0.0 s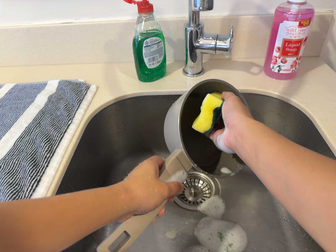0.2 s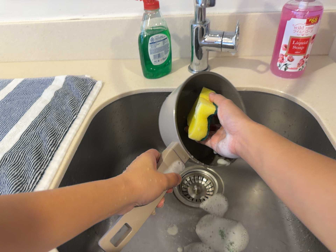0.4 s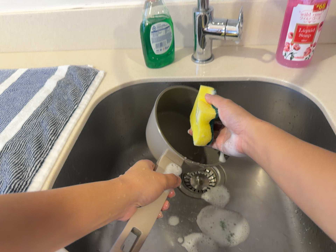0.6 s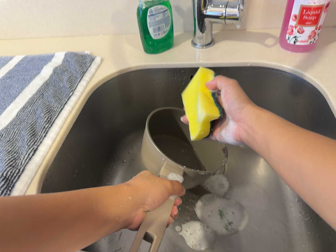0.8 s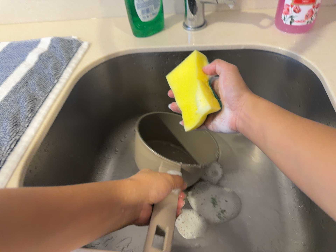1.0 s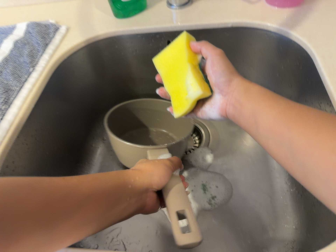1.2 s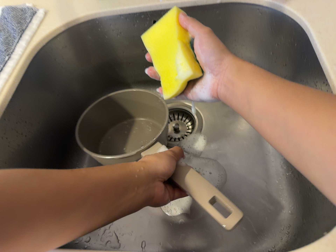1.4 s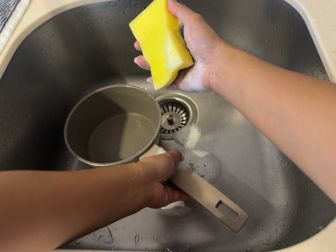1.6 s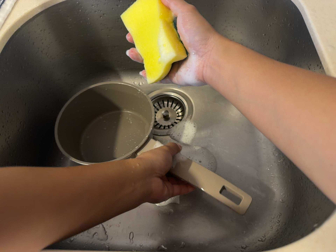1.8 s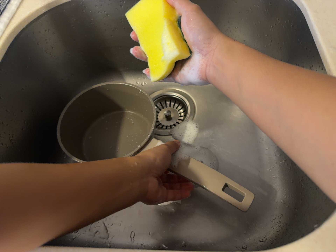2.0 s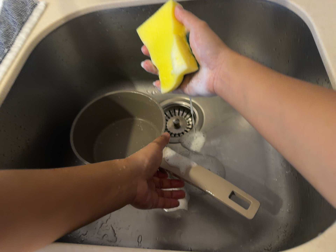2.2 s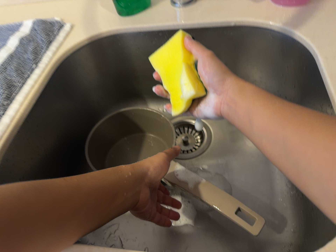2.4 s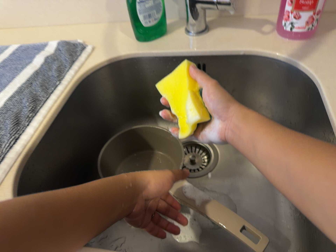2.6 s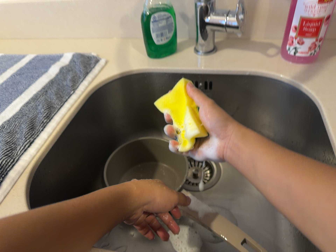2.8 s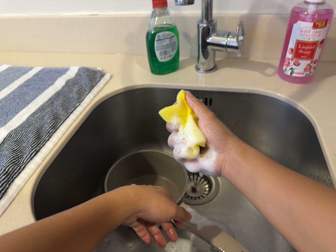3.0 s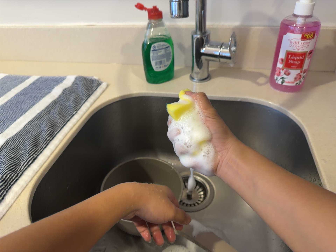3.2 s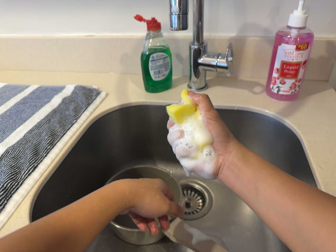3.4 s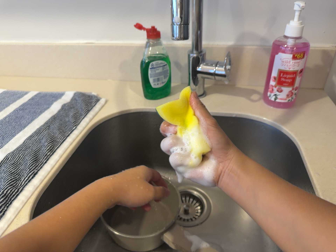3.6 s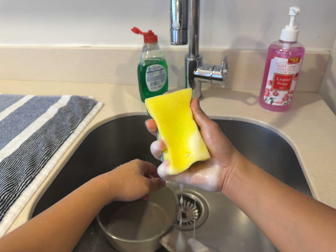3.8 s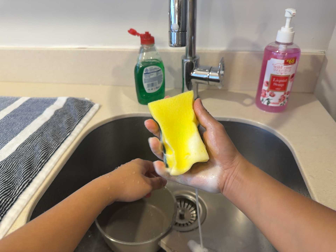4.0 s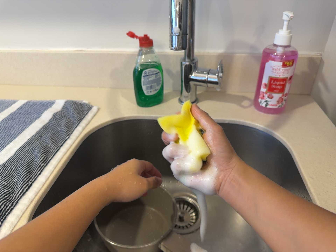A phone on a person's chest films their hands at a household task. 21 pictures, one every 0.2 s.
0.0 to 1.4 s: The camera travels to its right and forward, about 14 cm. Its aim tips toward the bottom of its view by about 20 degrees, and the scene shifts upward.
1.4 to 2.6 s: The camera travels backward, about 8 cm, so what stands in front gets smaller. Its aim tips toward the top of its view by about 15 degrees, and the scene shifts downward. It rolls about its line of sight by about 10 degrees, and the scene rotates clockwise.
2.6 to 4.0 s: The camera's aim tips toward the top of its view by about 10 degrees, and the scene shifts downward.
The film runs backward here.
